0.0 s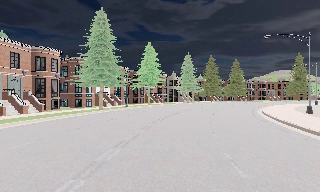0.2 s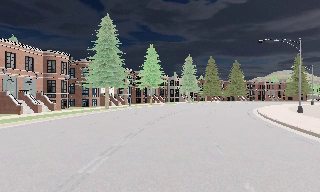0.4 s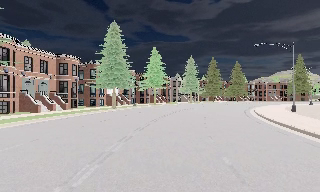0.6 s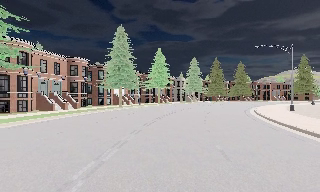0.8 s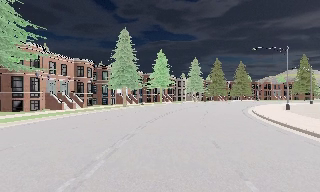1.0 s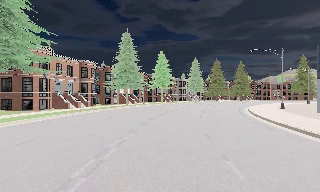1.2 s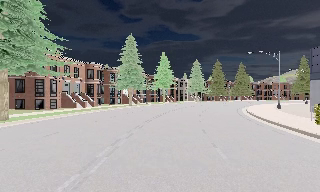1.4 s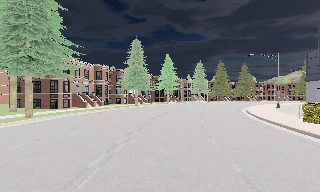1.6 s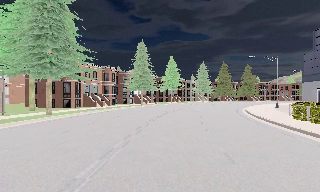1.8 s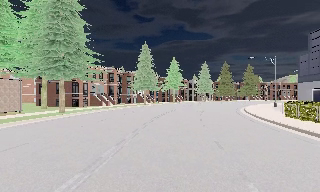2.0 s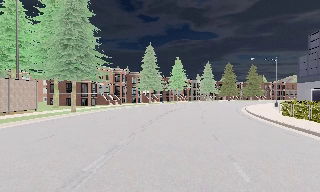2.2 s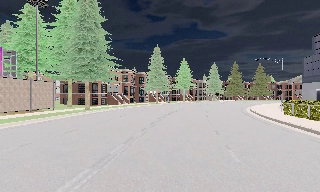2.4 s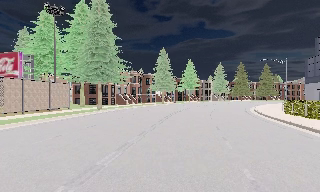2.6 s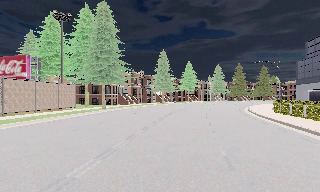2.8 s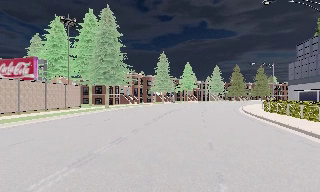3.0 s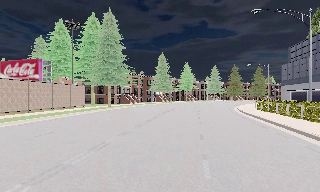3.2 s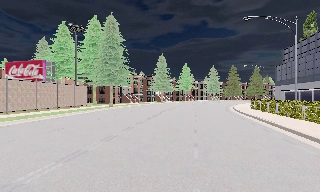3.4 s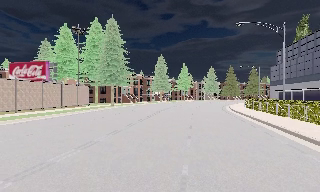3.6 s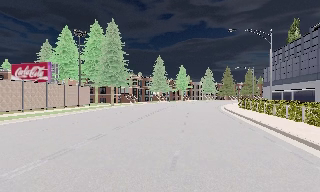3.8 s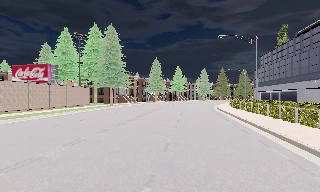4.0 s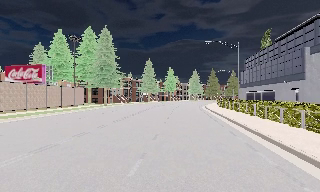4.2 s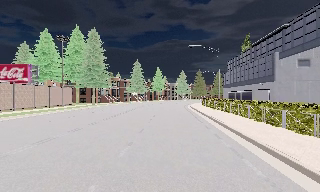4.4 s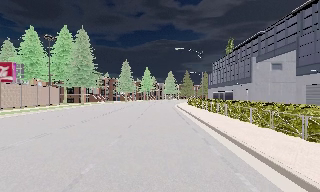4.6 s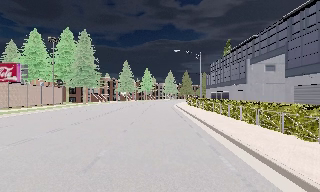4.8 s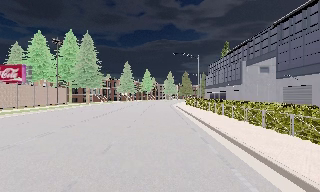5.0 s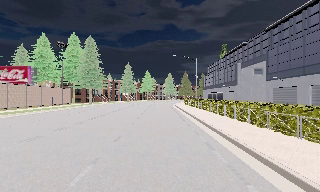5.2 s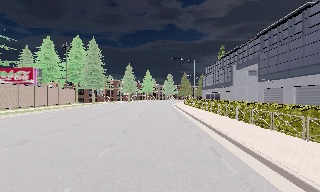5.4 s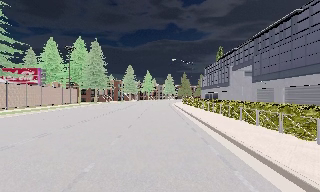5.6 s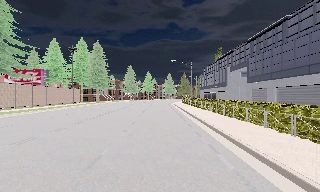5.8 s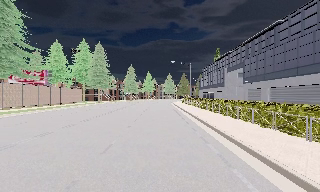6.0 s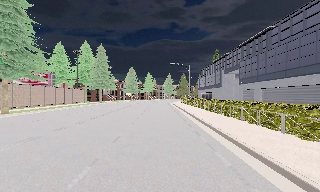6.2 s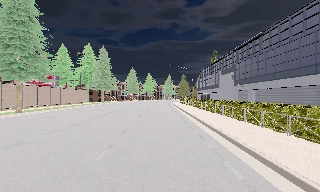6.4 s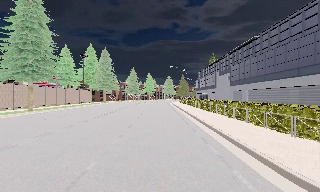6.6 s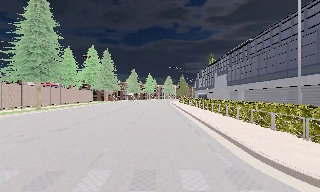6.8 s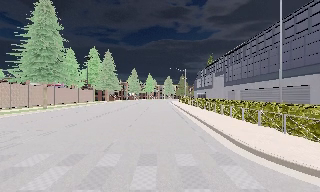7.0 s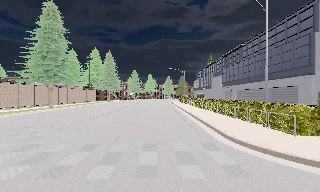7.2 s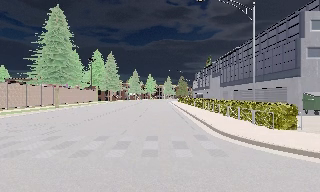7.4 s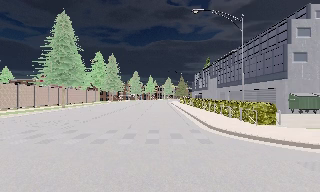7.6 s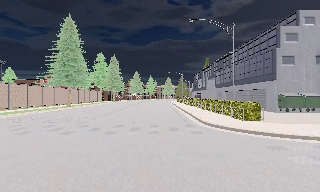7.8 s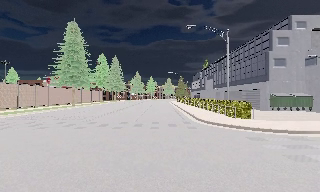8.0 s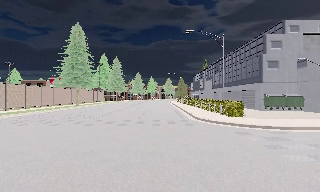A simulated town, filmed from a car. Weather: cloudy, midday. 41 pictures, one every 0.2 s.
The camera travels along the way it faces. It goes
backward.
0.0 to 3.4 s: The camera pans to its left, which is counterclockwise from overhead, by about 15 degrees. It travels backward, about 20 m, so what stands in front gets smaller.
3.4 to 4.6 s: The scene slides to the left, as the camera pans about 10 degrees to its right. It travels backward, about 7 m, so what stands in front gets smaller.
4.6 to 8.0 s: The camera travels backward, about 20 m, so what stands in front gets smaller.
The film runs backward here.
